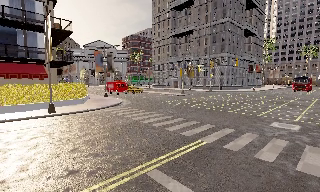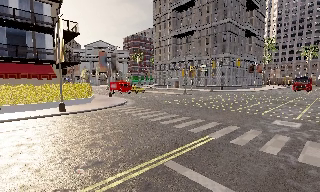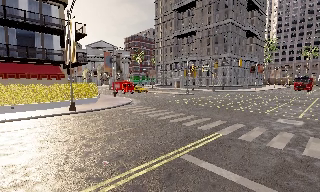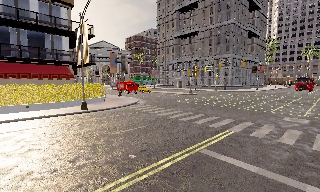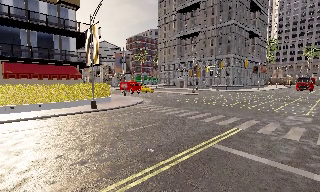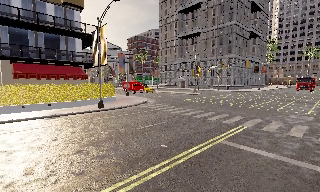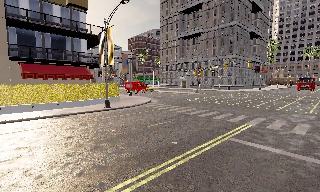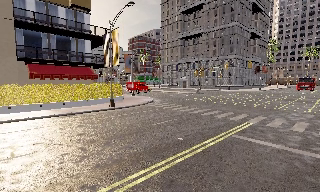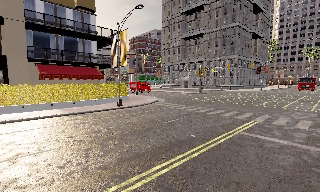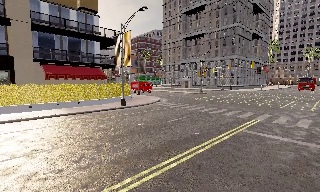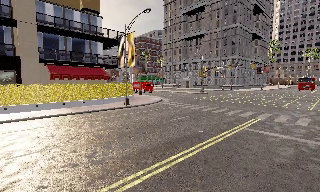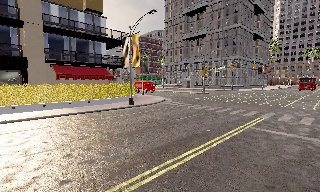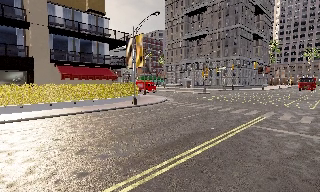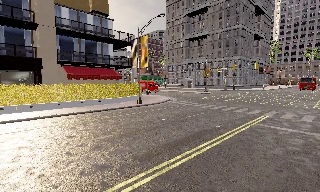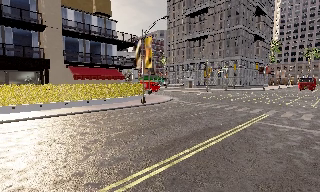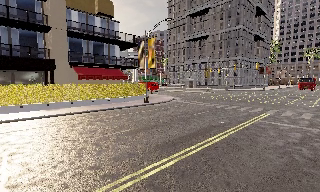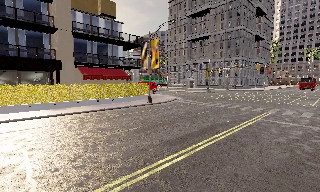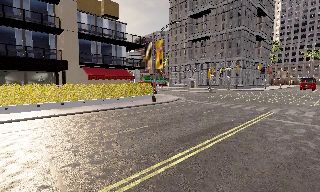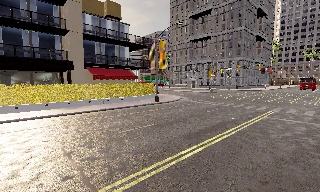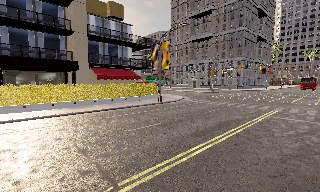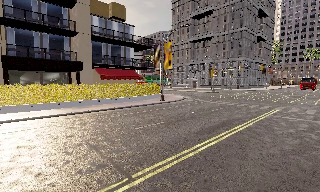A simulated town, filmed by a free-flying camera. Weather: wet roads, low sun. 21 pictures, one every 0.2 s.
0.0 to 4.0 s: The camera travels to its left and backward, about 11 m, so close, fixed things drift to the right.
The film runs backward here.
